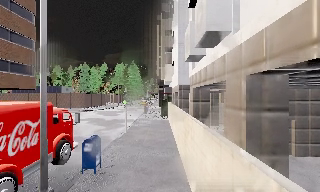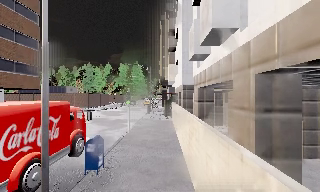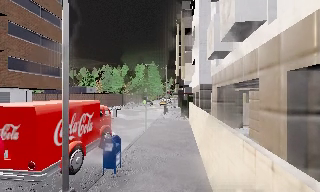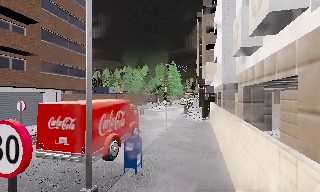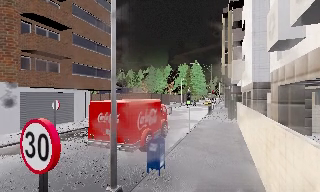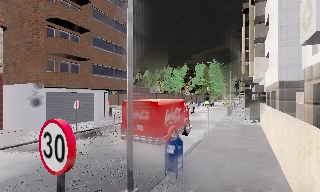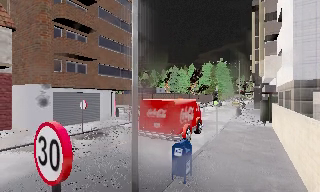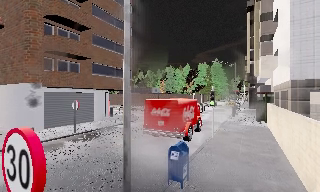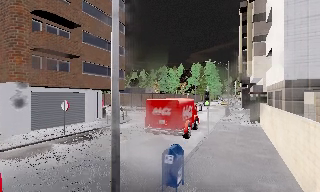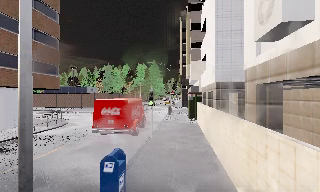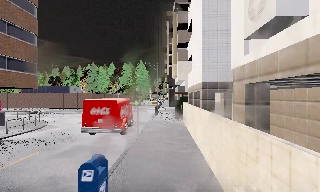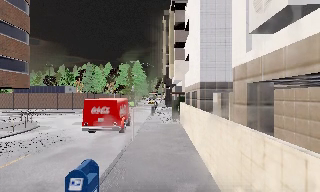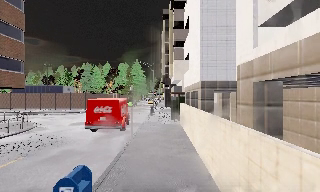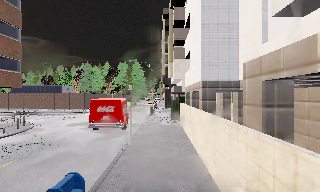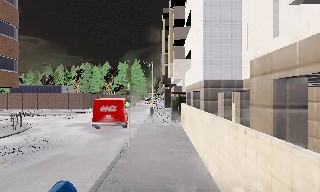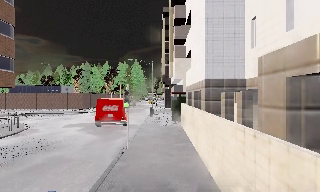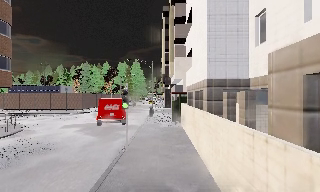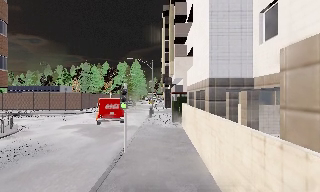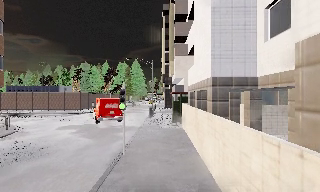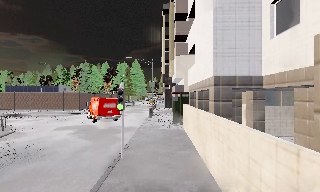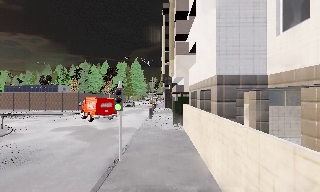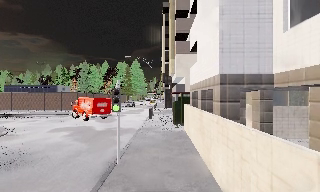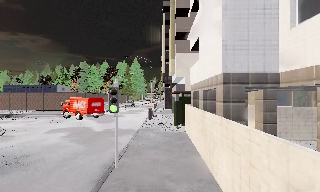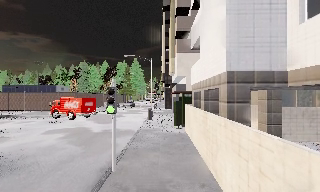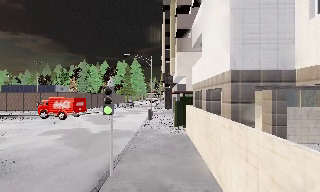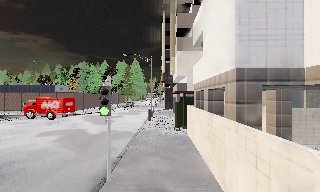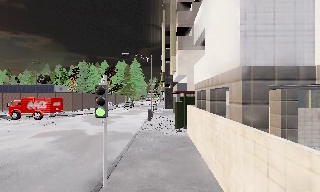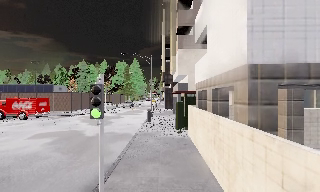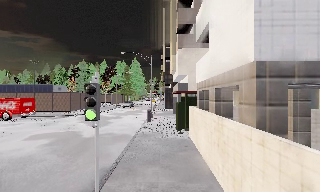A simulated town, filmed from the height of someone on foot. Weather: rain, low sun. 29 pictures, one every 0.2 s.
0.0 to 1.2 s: The scene slides to the right, as the camera pans about 30 degrees to its left. It travels forward, about 1 m.
1.2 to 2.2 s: The camera pans to its right, which is clockwise from overhead, by about 30 degrees. It travels forward, about 1.5 m, so what stands in front looms larger.
2.2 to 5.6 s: The camera travels forward, about 5 m, so what stands in front looms larger.
The film runs forward here.
